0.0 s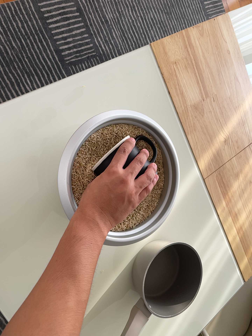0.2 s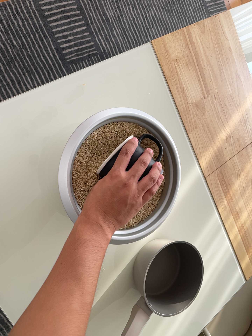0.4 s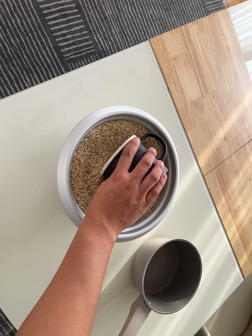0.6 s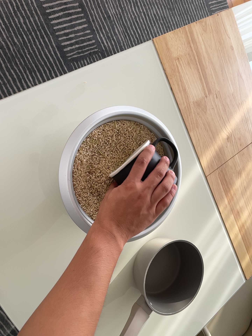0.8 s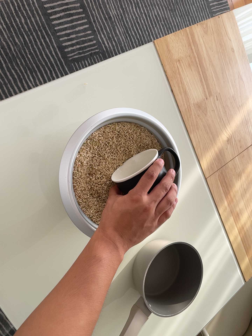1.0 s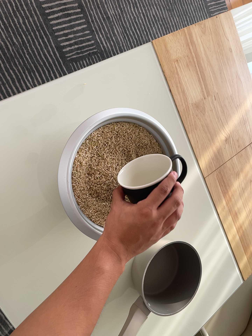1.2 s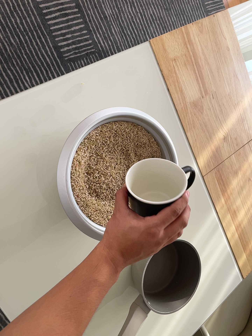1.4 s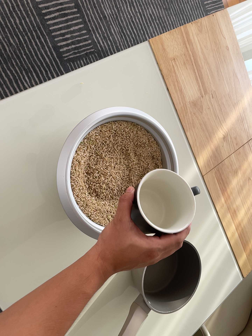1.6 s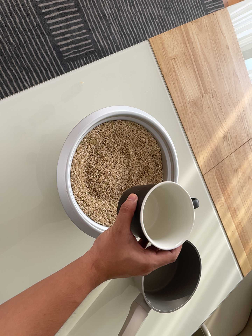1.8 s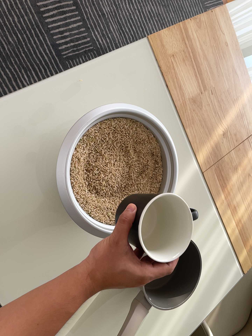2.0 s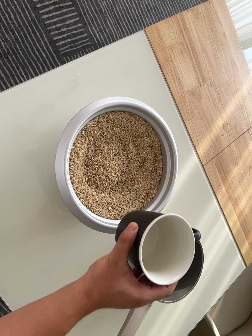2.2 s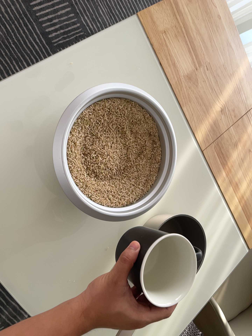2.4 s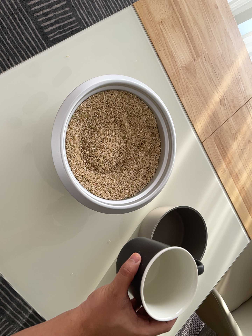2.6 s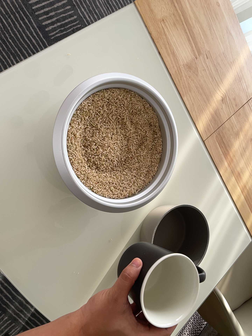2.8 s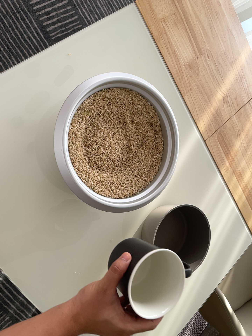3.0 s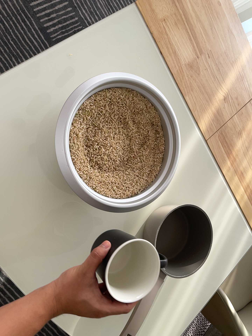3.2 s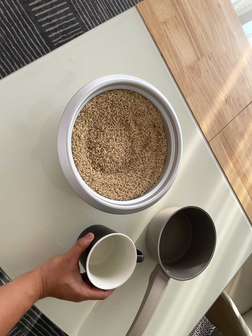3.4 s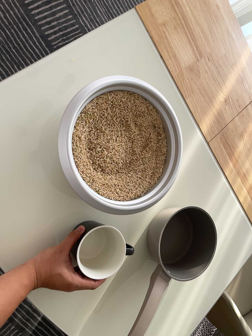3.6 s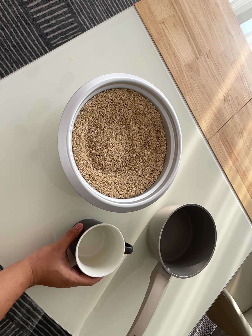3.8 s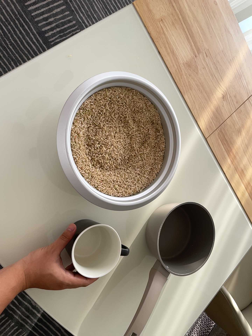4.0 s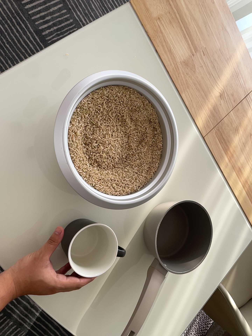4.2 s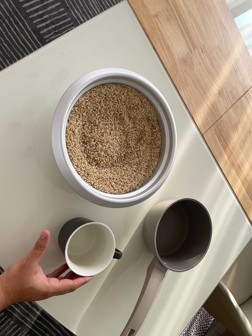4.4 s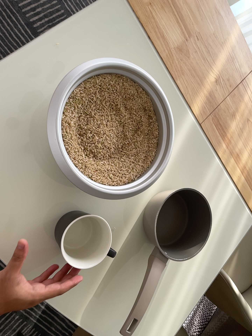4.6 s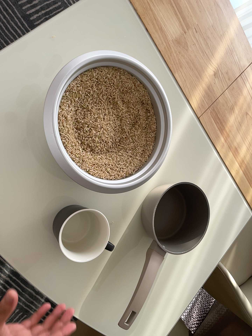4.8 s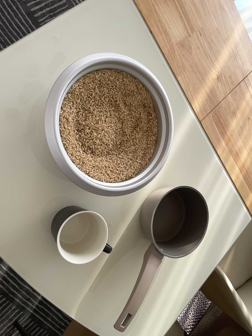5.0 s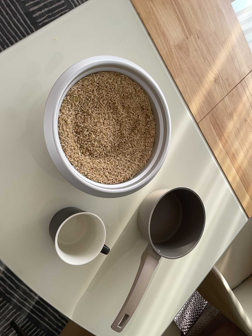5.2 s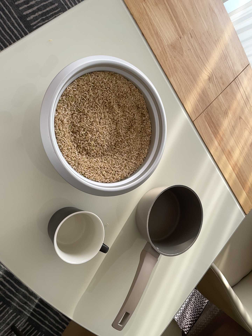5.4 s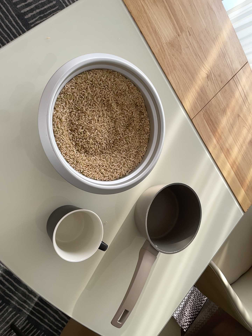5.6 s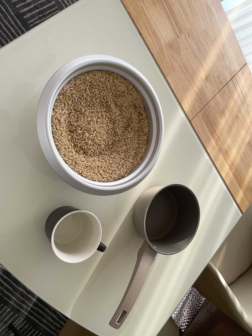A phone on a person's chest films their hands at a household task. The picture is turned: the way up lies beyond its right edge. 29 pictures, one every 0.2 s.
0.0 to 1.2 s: The camera keeps its place and its aim.
1.2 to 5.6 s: The camera rolls about its line of sight by about 10 degrees, and the scene rotates counterclockwise.
The film runs backward here.
